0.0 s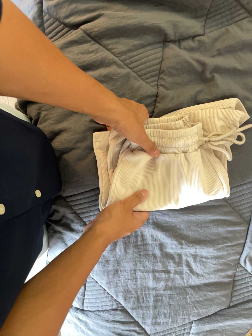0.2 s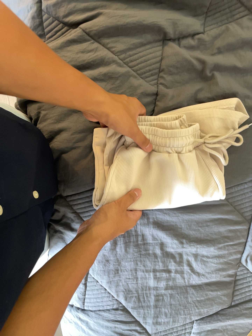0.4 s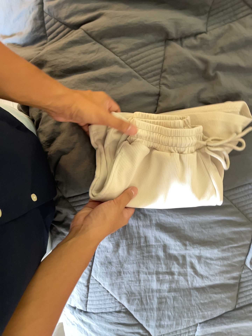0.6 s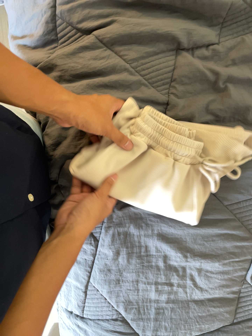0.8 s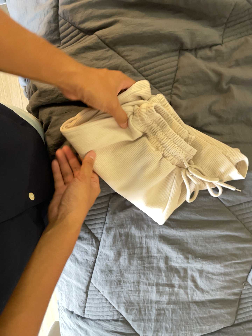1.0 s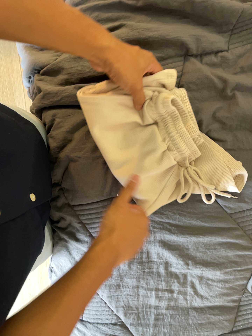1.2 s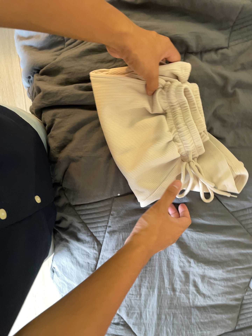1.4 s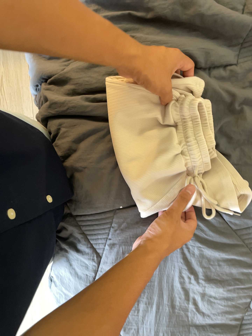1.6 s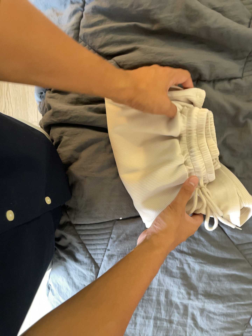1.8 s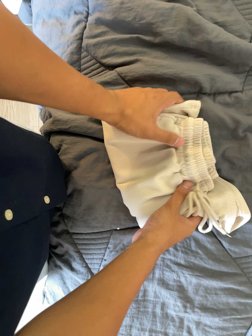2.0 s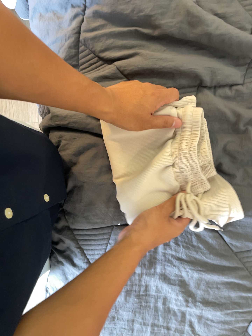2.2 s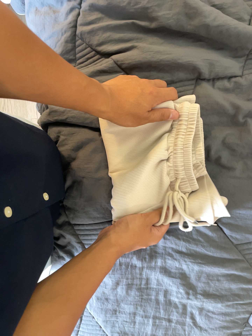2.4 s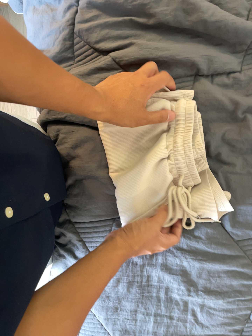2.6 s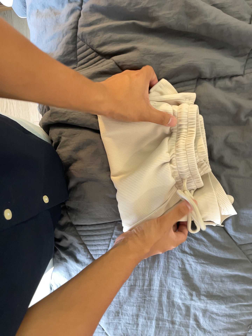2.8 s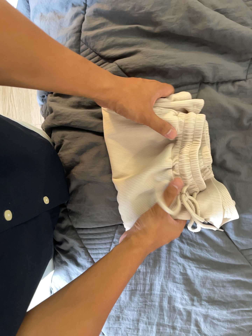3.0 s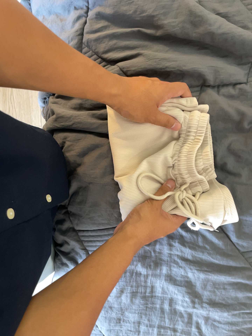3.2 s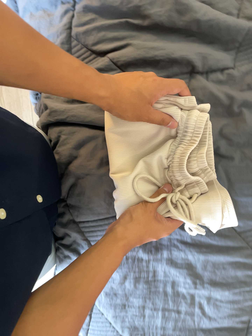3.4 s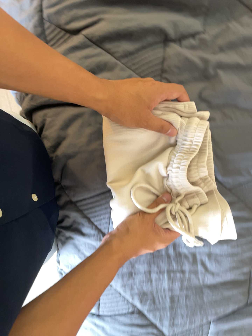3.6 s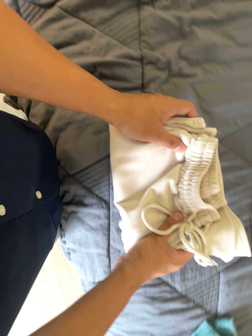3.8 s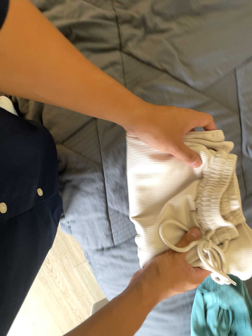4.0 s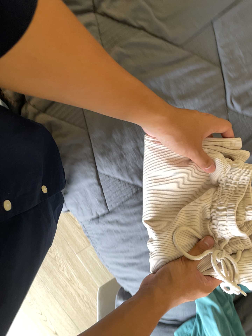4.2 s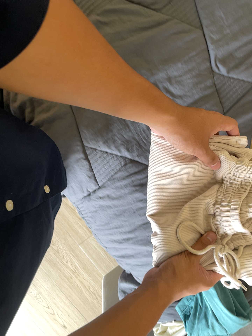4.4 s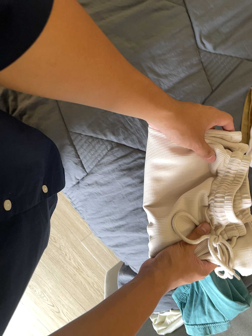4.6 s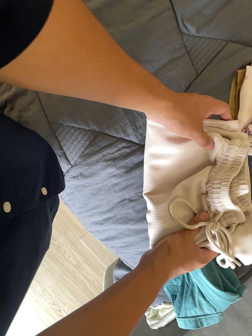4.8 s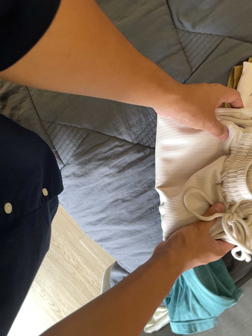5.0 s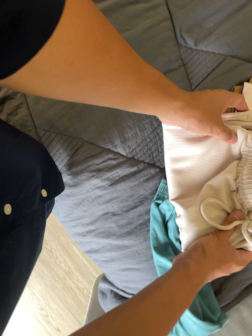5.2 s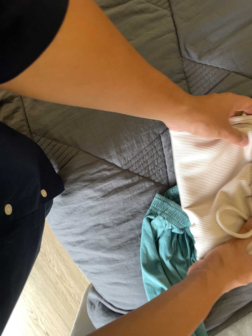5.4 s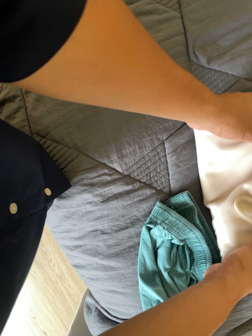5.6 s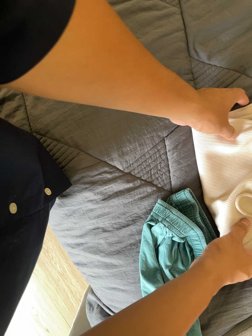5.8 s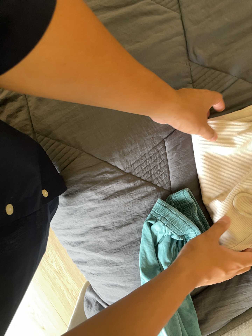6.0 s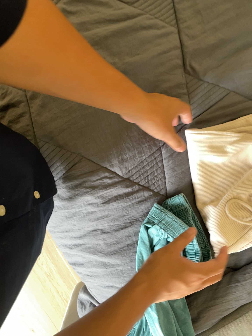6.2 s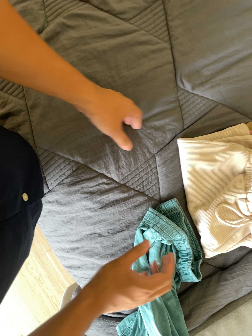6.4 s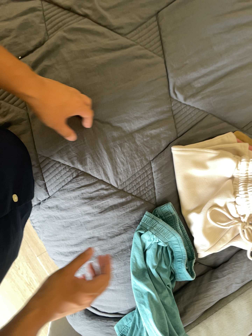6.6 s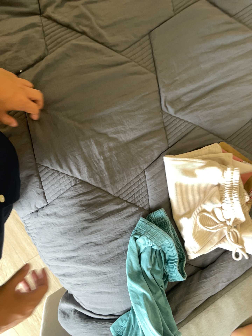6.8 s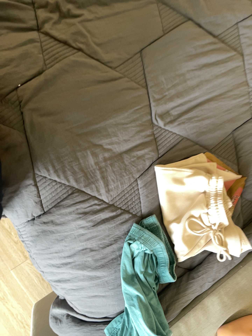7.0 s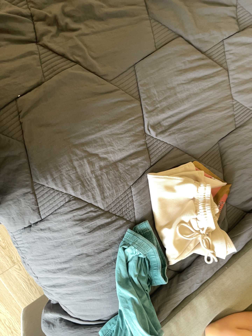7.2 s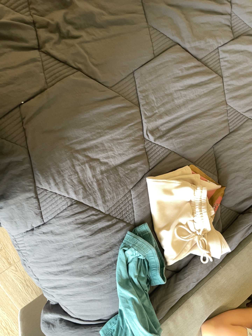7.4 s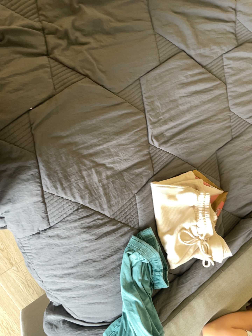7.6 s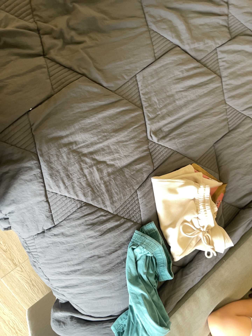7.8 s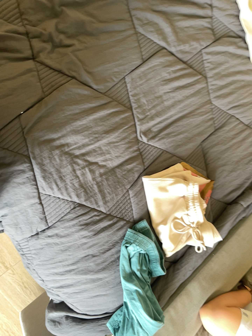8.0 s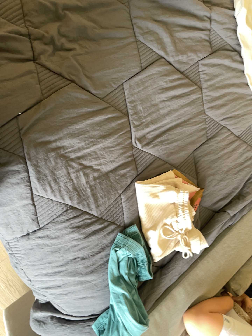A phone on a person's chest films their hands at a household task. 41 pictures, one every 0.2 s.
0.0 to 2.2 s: The camera travels toward the top of its view, about 7 cm, so close, fixed things drift downward.
2.2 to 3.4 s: The camera travels toward the bottom of its view, about 8 cm, so close, fixed things drift upward. It rolls about its line of sight by about 10 degrees, and the scene rotates counterclockwise.
3.4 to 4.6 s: The camera travels toward the bottom of its view and to its right, about 38 cm, so close, fixed things drift upward. It rolls about its line of sight by about 30 degrees, and the scene rotates counterclockwise.
4.6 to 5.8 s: The camera travels to its right, about 9 cm. It rolls about its line of sight by about 10 degrees, and the scene rotates clockwise.
5.8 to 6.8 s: The camera pans to its right by about 20 degrees. It travels backward and to its left, about 22 cm, so what stands in front gets smaller.
6.8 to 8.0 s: The camera pans to its right by about 15 degrees. It travels to its left, backward and toward the top of its view, about 16 cm.
The film runs forward here.
